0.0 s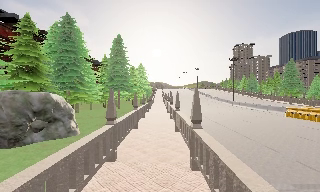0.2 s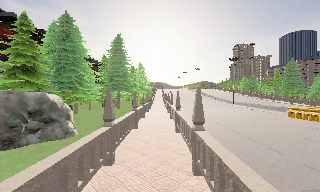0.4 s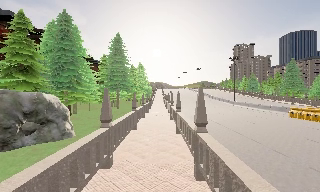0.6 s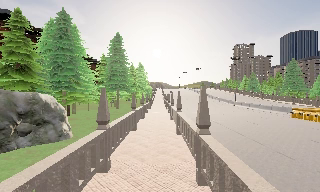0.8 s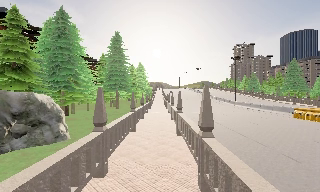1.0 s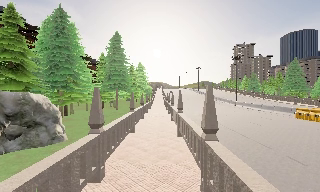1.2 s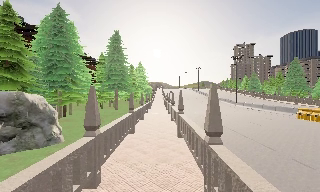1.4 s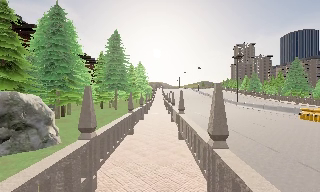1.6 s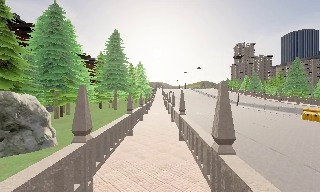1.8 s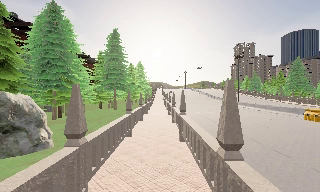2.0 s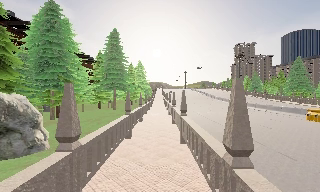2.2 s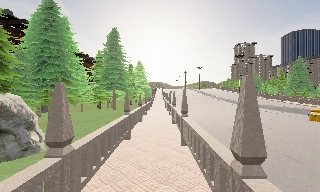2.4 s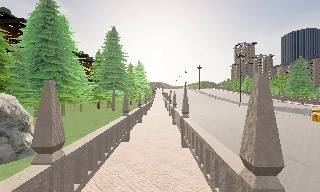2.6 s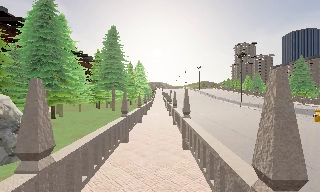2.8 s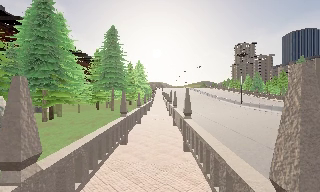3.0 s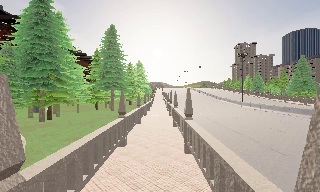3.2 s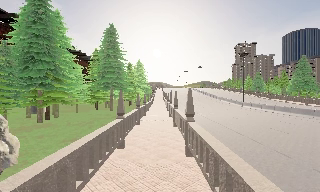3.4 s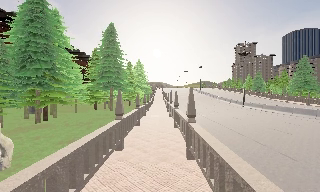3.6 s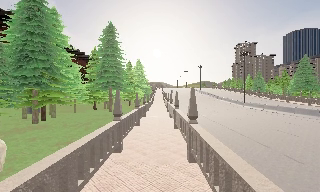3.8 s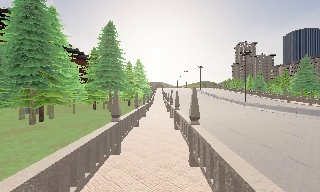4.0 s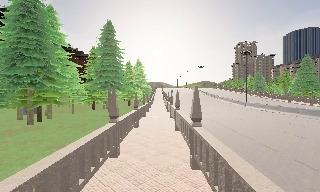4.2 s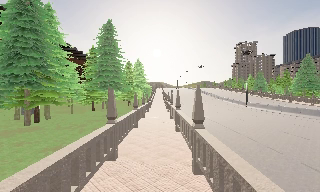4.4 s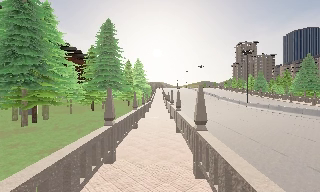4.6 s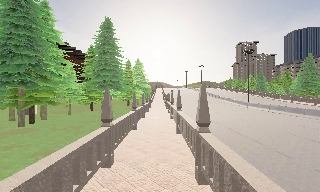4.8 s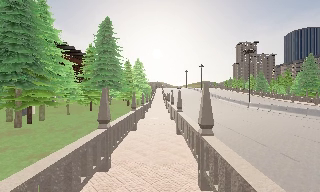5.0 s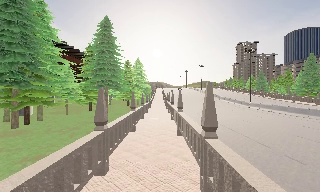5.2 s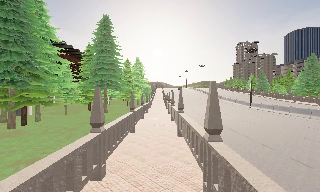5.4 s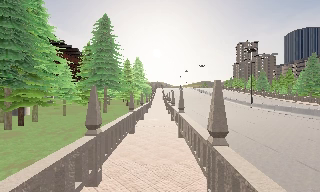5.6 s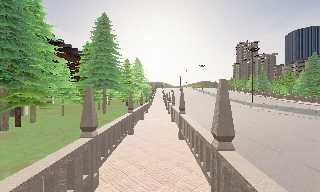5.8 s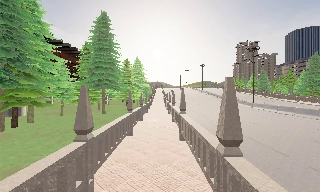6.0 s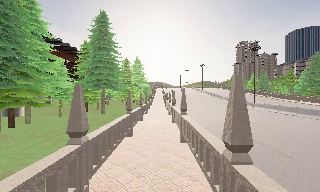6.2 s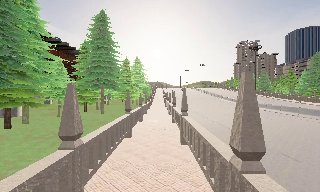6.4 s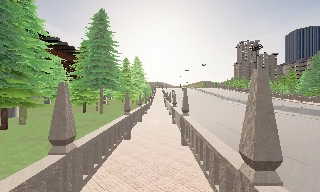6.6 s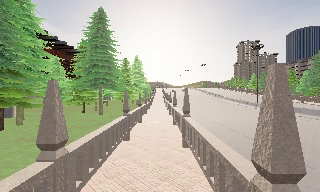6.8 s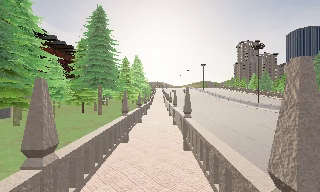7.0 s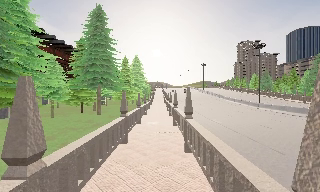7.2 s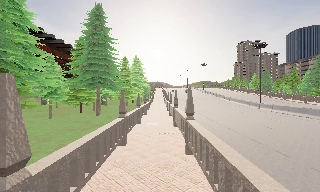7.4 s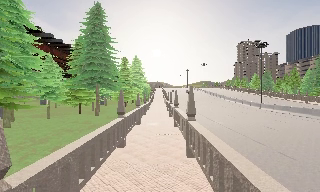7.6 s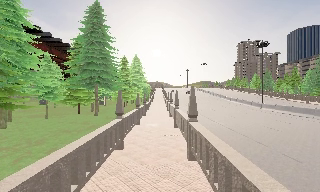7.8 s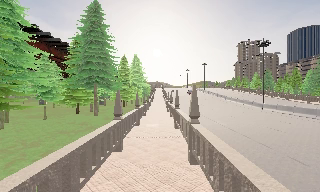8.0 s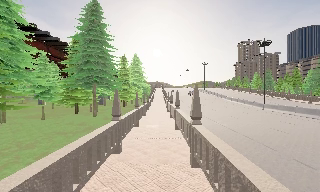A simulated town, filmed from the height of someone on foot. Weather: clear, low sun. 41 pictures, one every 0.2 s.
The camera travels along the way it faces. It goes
forward.
0.0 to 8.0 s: The camera travels forward, about 12 m, so what stands in front looms larger.
The film runs forward here.
